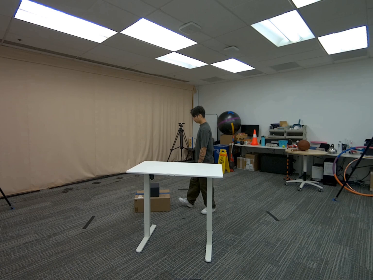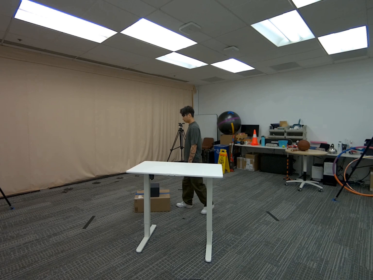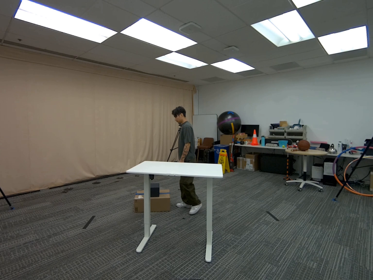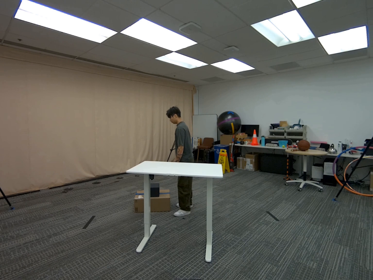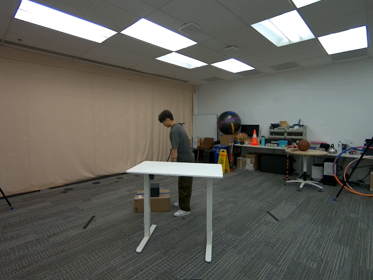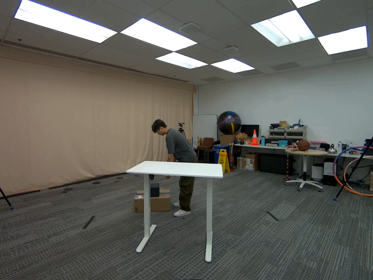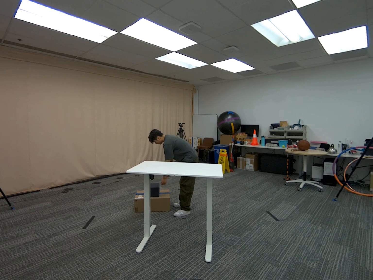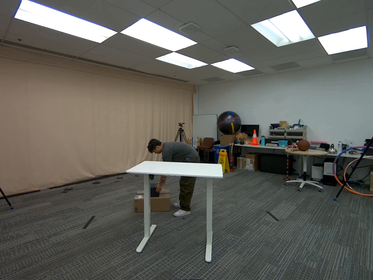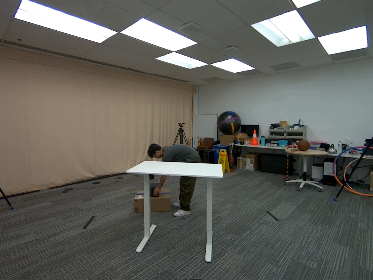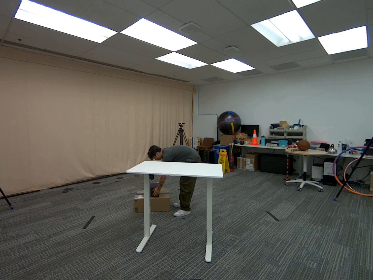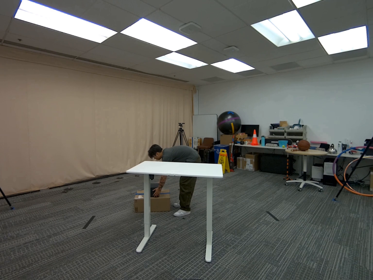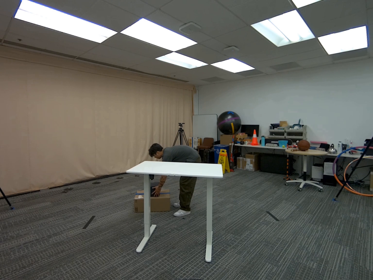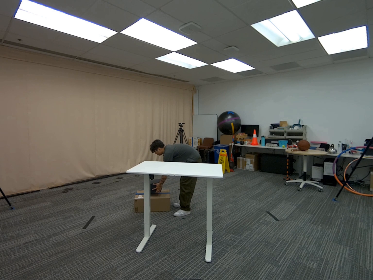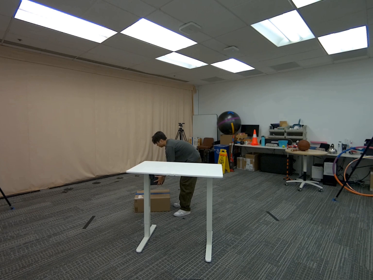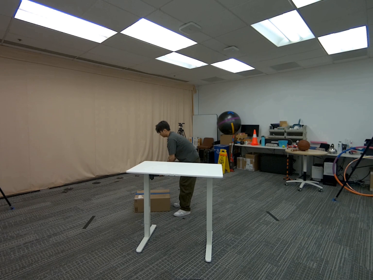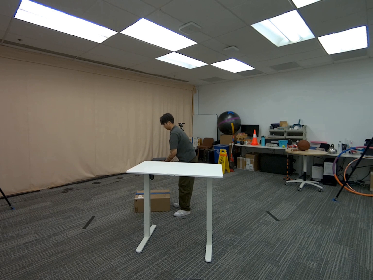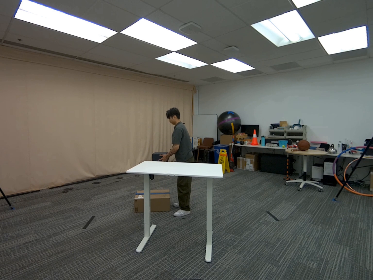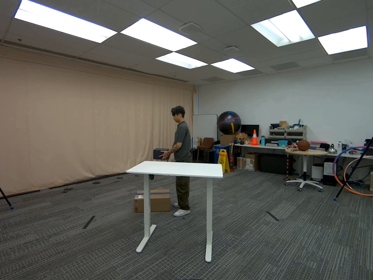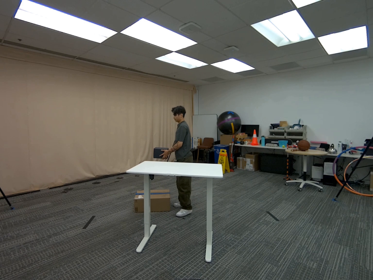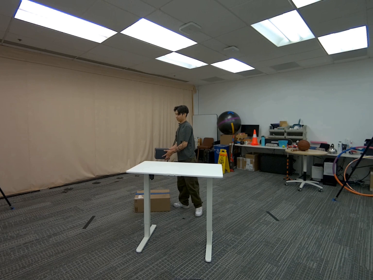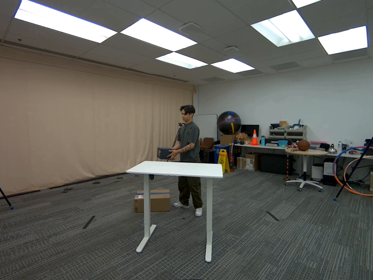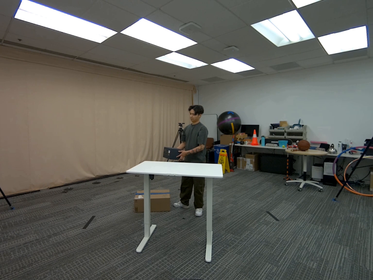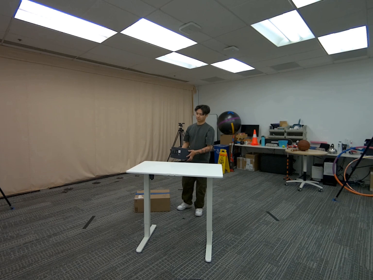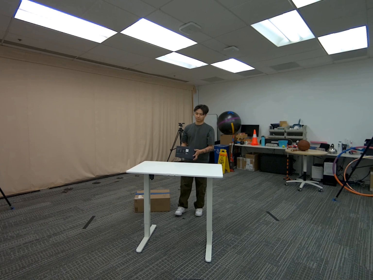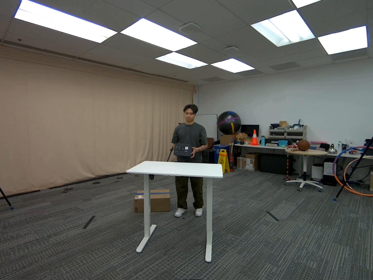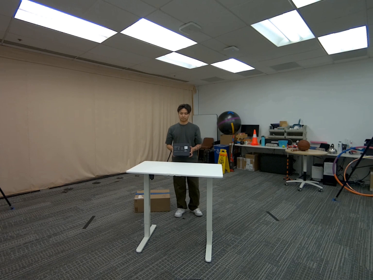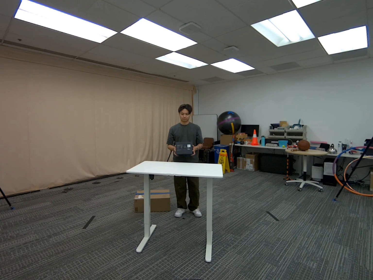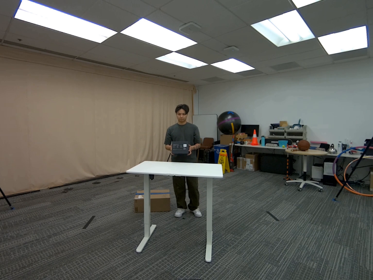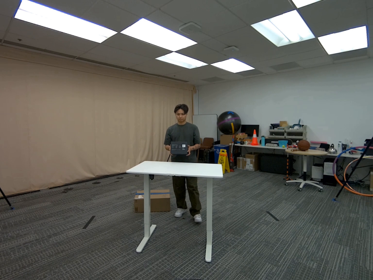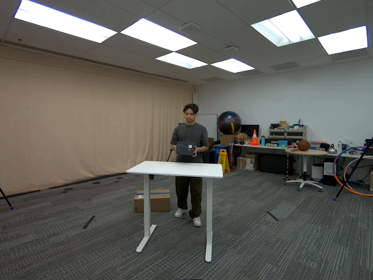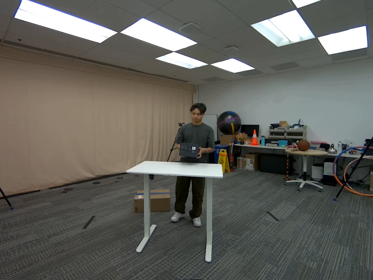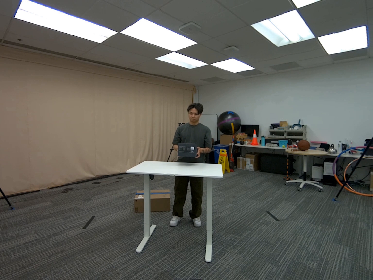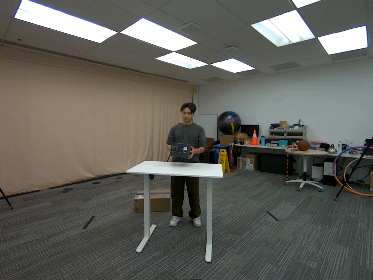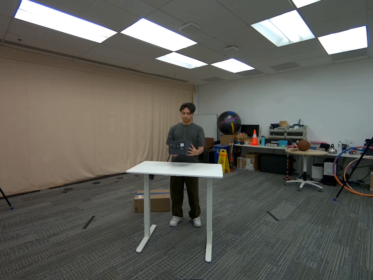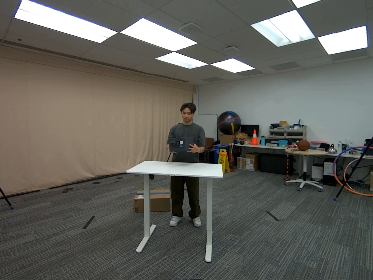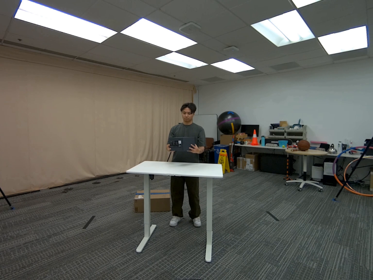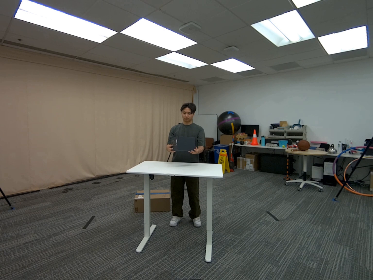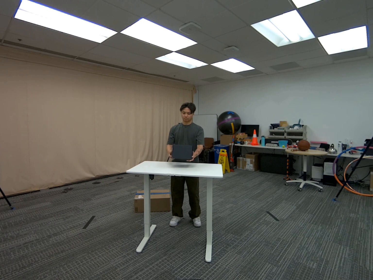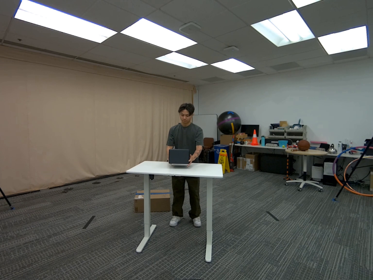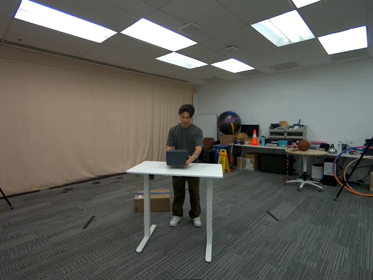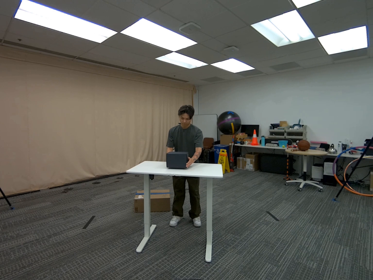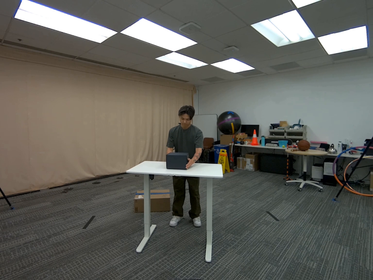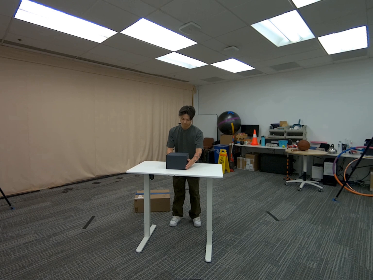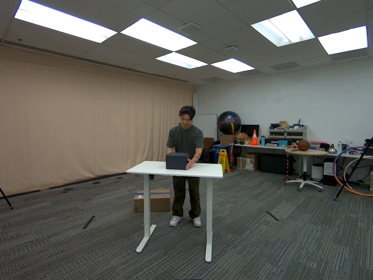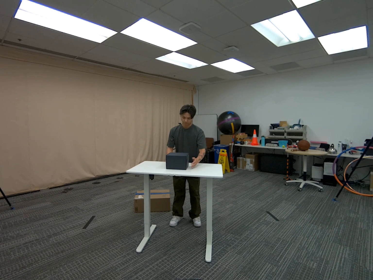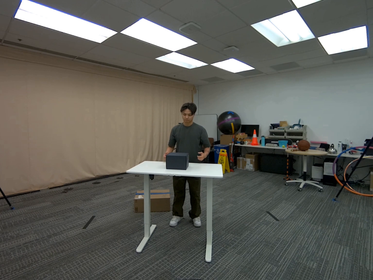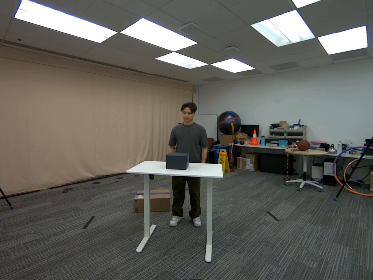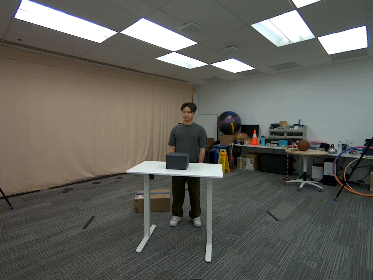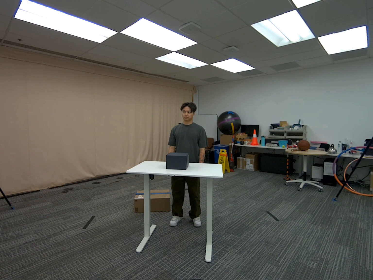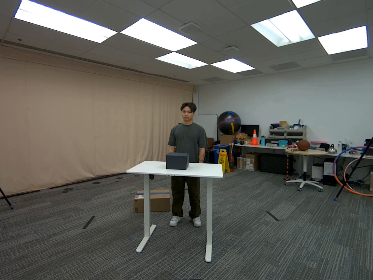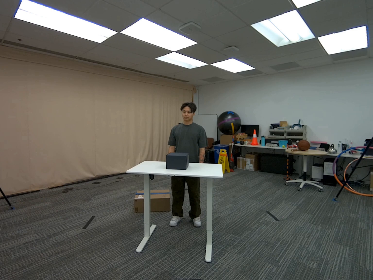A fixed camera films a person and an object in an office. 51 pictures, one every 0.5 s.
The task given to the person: Walk to the black square box from the big brown cardboard box, pick up the black square box with both hands, and place the black square box on the white desk.
